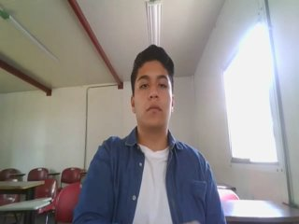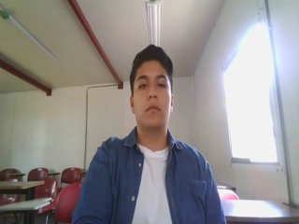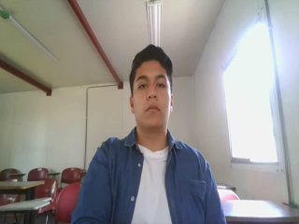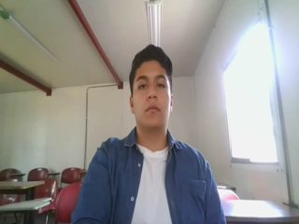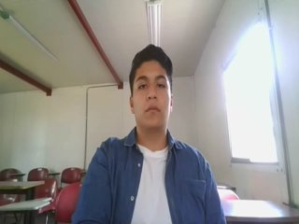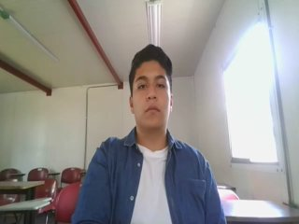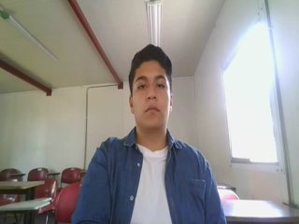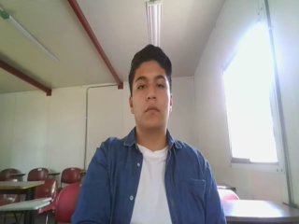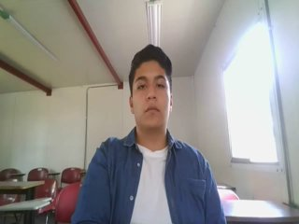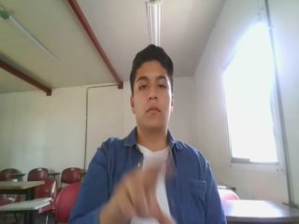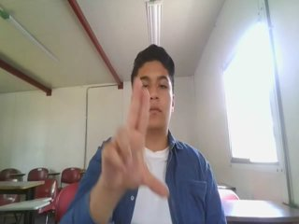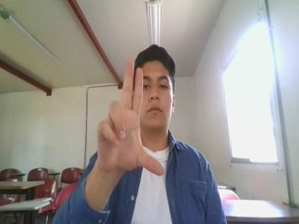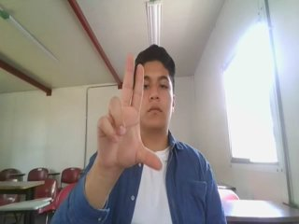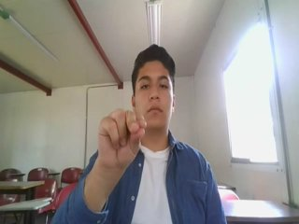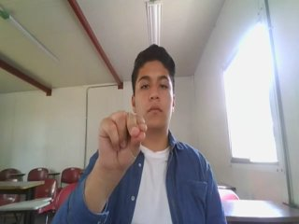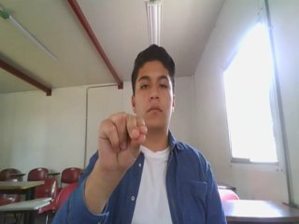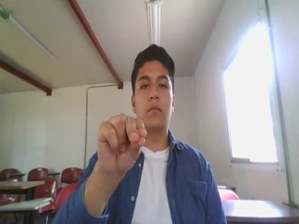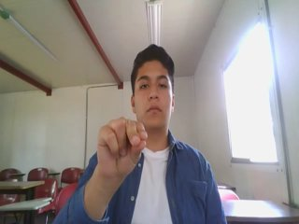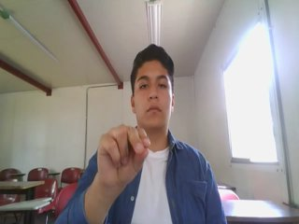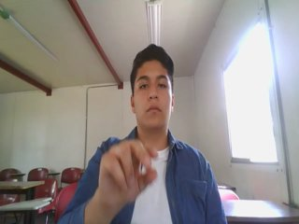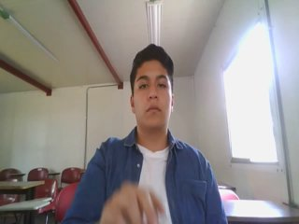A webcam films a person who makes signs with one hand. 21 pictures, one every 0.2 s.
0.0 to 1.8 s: Non-gesture.
1.9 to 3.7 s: Zoom out.
